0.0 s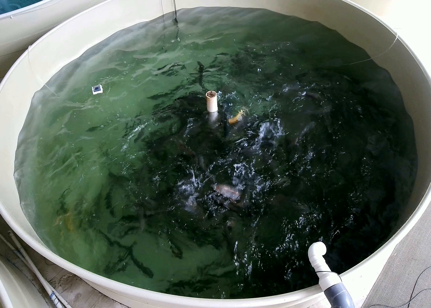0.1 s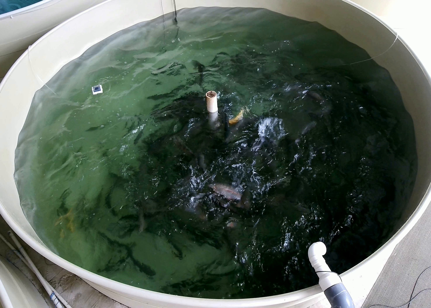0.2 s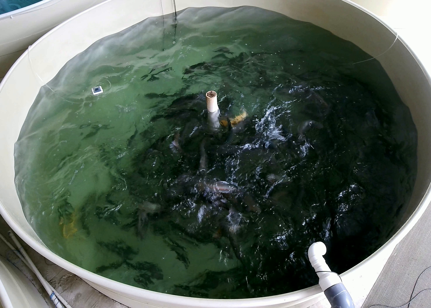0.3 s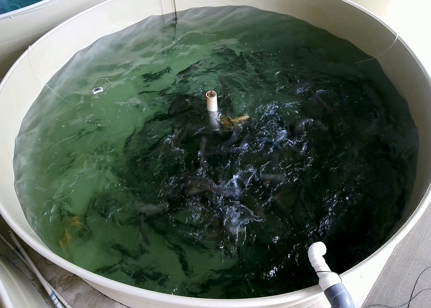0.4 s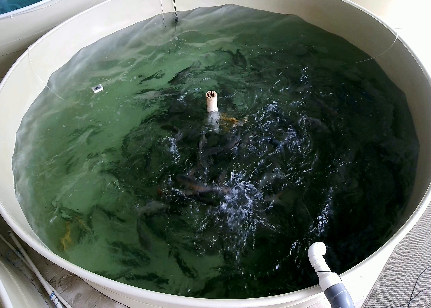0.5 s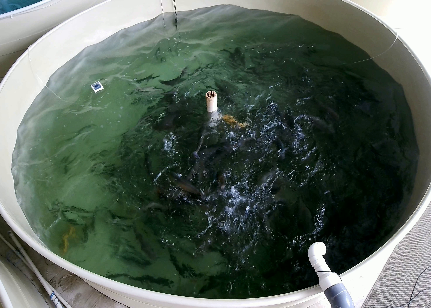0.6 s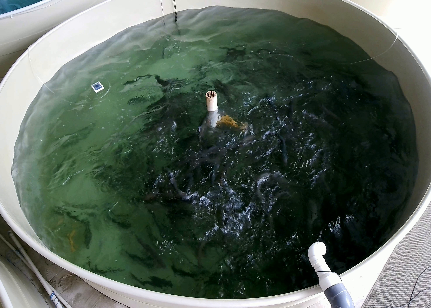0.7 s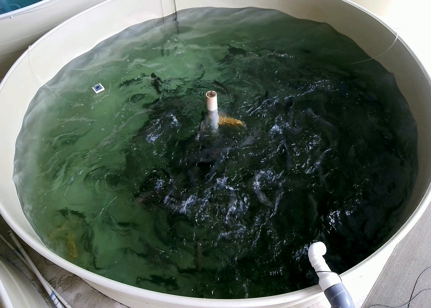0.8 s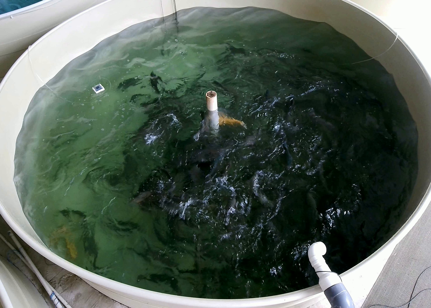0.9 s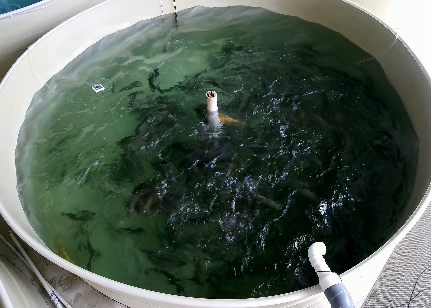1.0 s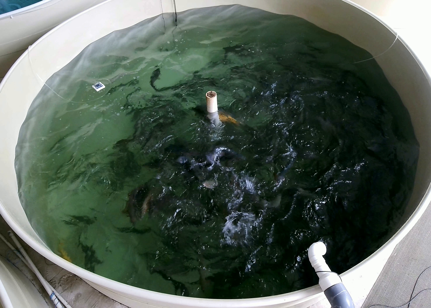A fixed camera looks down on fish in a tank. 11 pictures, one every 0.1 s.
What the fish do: Strong feeding.
